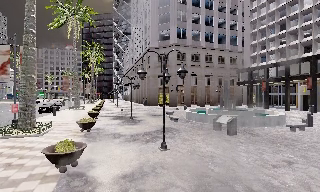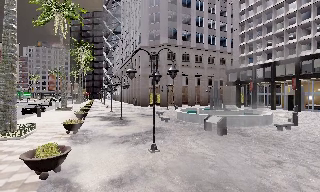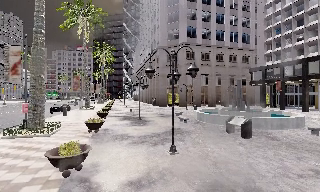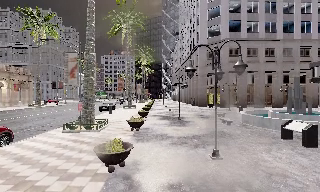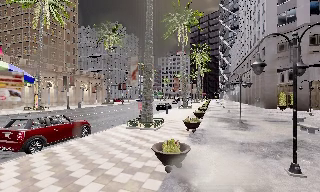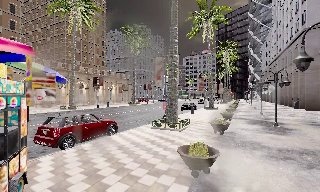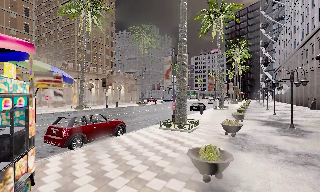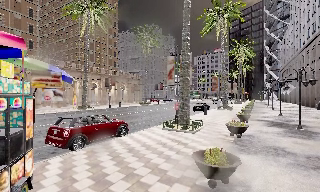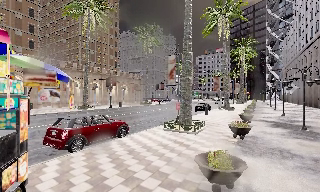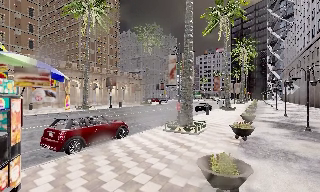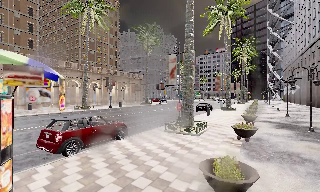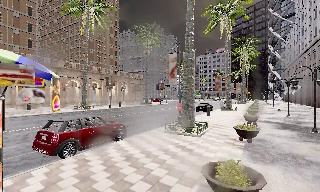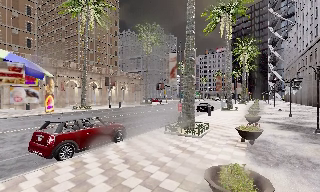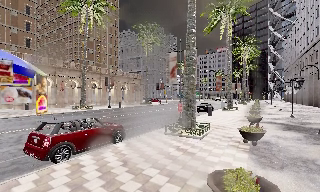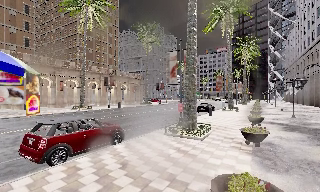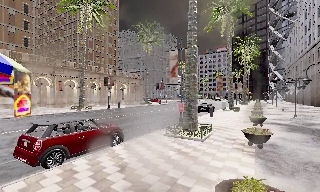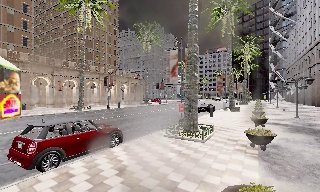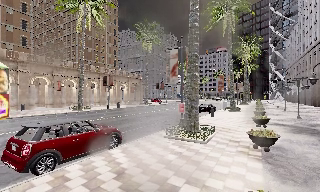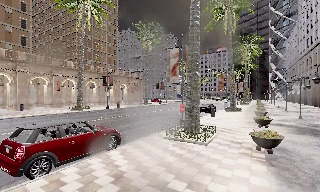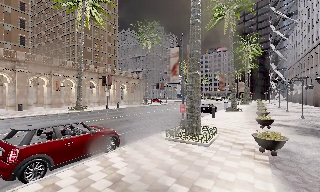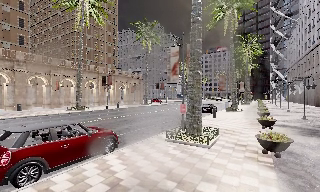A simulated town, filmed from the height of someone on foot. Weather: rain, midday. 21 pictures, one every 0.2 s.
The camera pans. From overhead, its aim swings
counterclockwise.
The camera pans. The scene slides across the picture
to the right.
0.0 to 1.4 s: The camera swings to its left by about 50 degrees, and the scene slides to the right. It travels forward, about 1.5 m.
1.4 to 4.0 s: The camera travels forward, about 3 m, so what stands in front looms larger.
The film runs forward here.
